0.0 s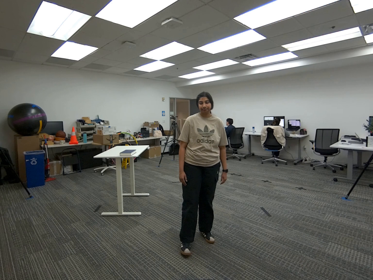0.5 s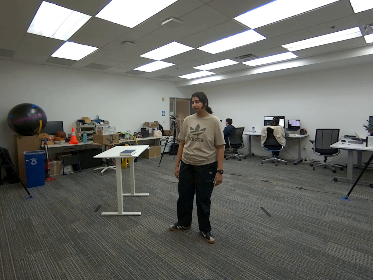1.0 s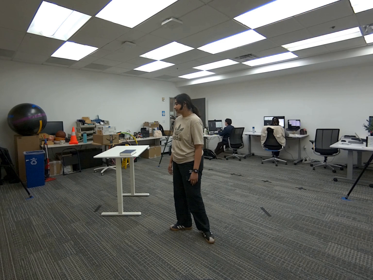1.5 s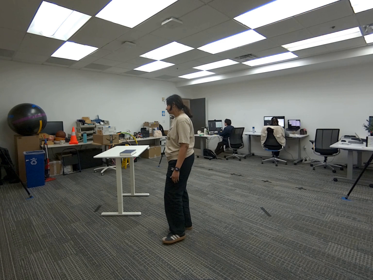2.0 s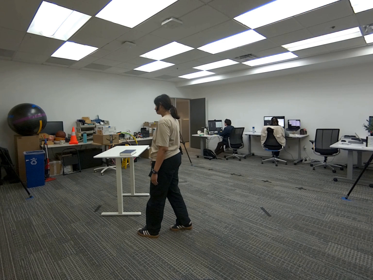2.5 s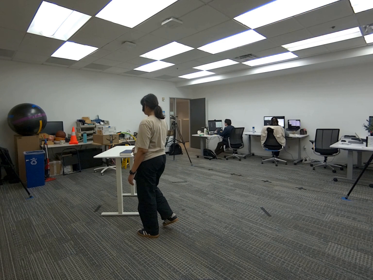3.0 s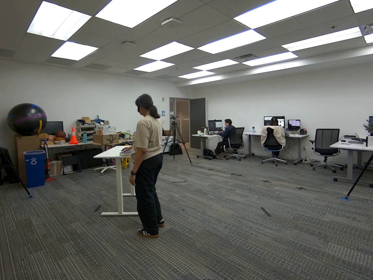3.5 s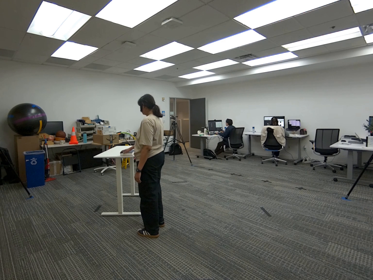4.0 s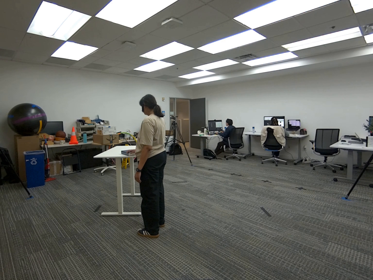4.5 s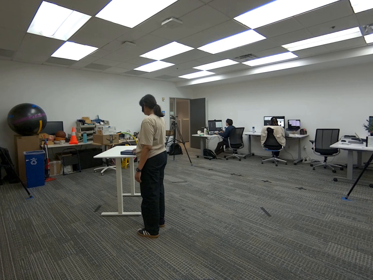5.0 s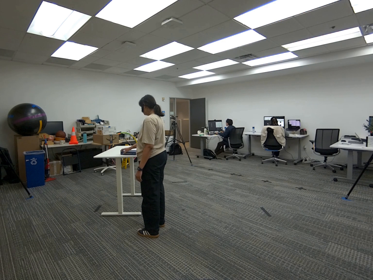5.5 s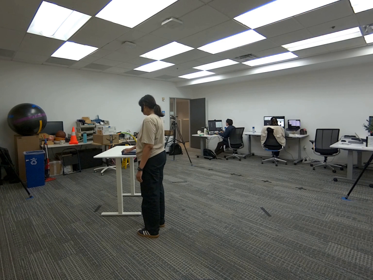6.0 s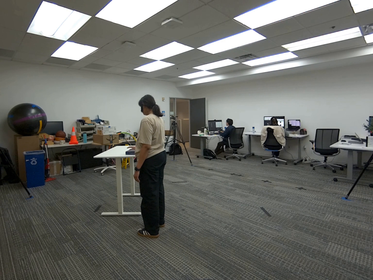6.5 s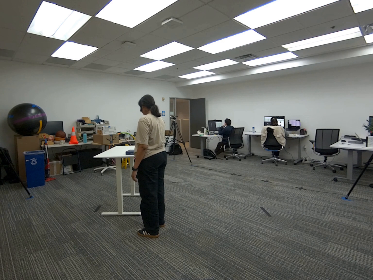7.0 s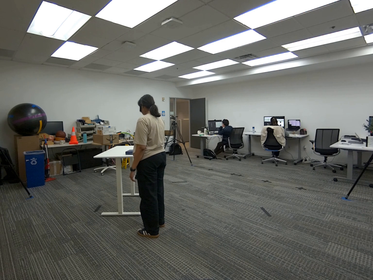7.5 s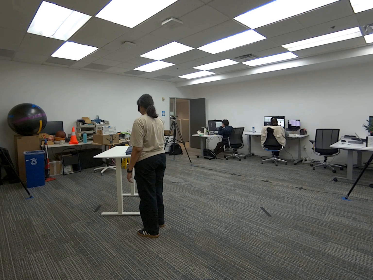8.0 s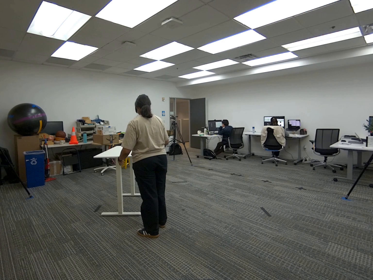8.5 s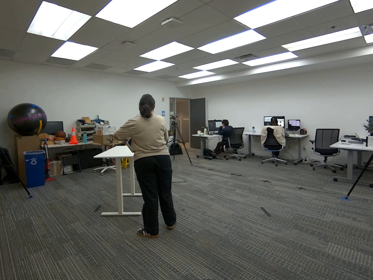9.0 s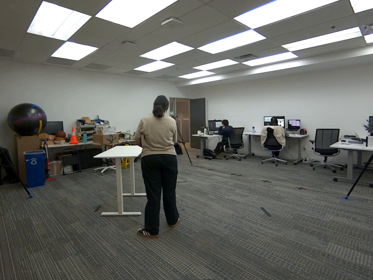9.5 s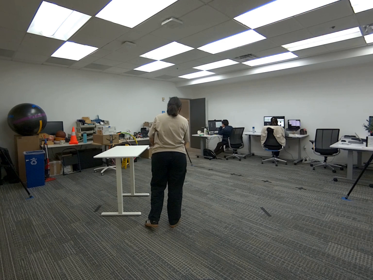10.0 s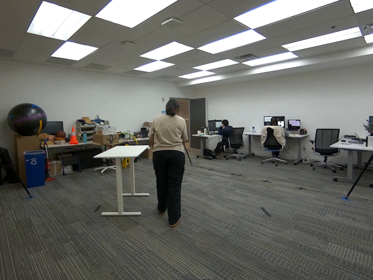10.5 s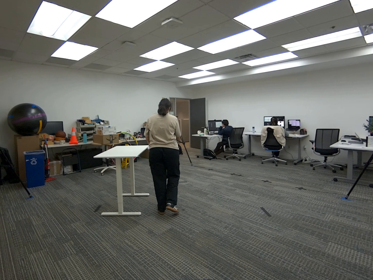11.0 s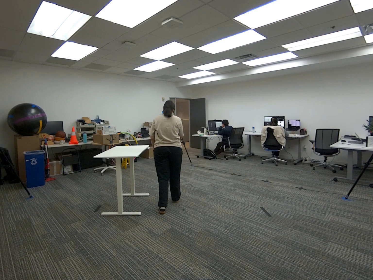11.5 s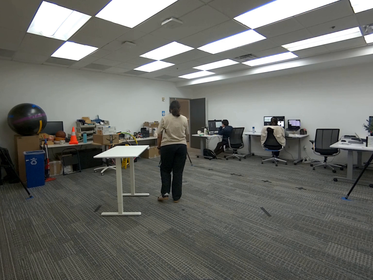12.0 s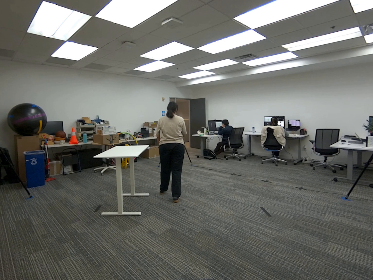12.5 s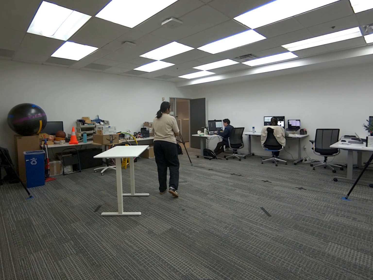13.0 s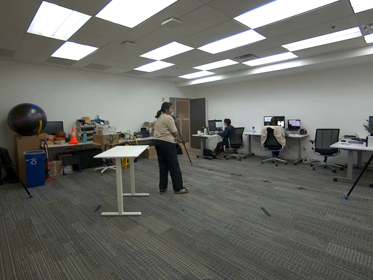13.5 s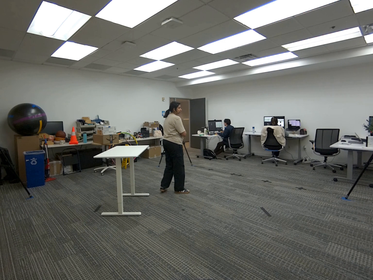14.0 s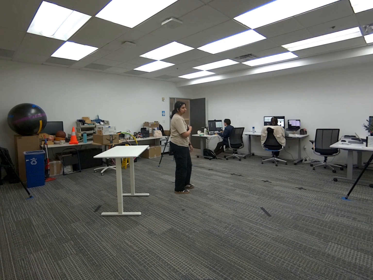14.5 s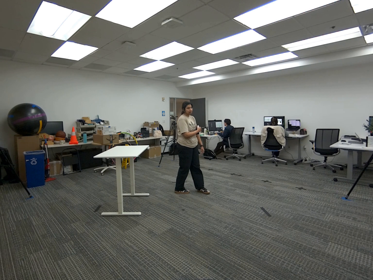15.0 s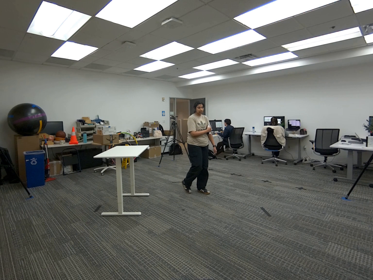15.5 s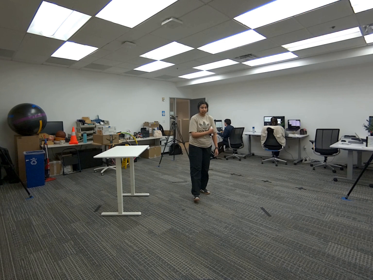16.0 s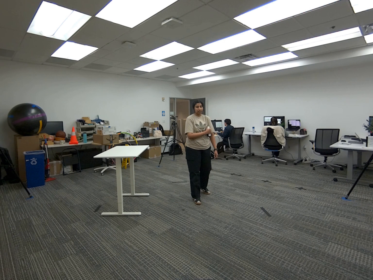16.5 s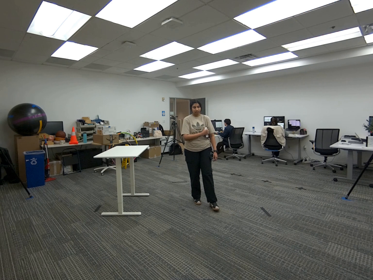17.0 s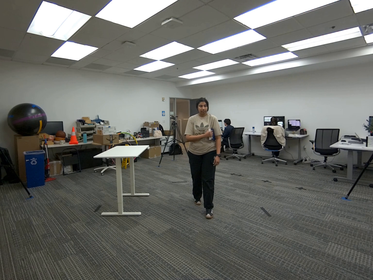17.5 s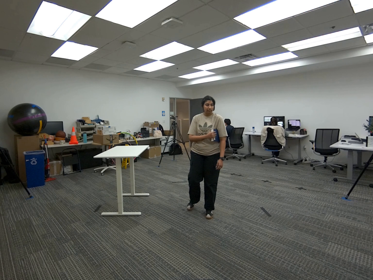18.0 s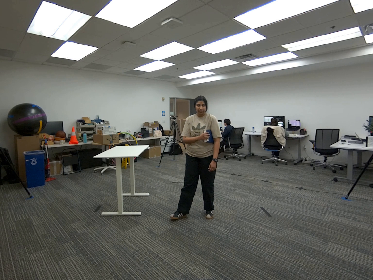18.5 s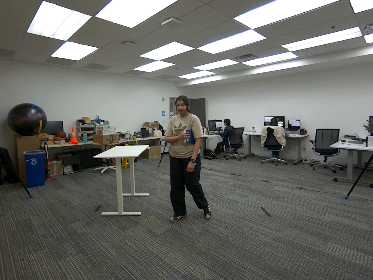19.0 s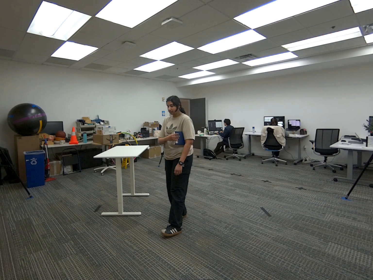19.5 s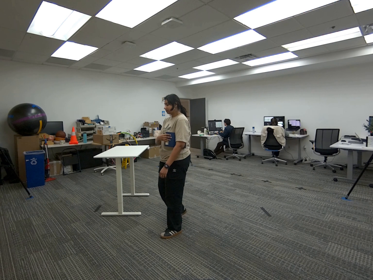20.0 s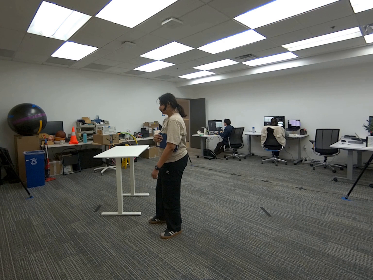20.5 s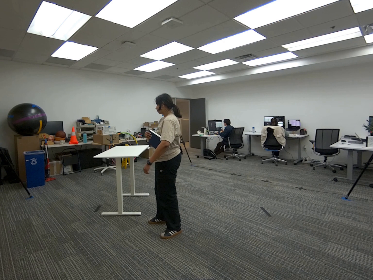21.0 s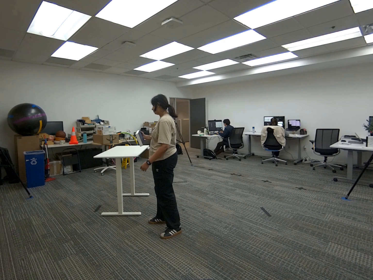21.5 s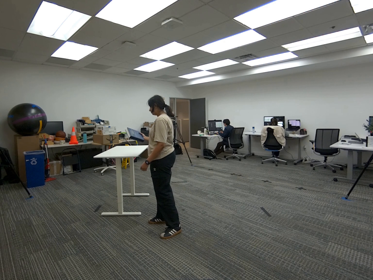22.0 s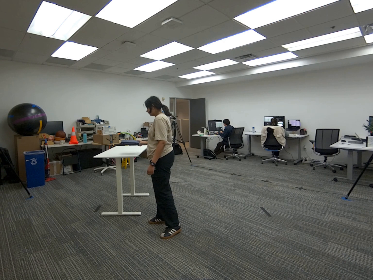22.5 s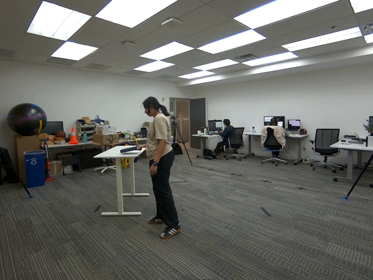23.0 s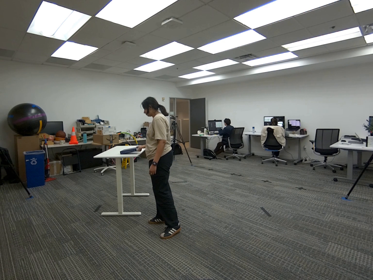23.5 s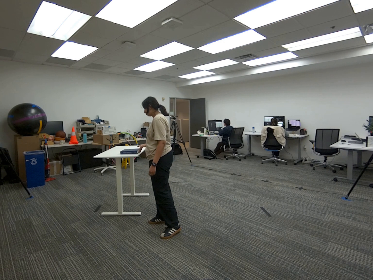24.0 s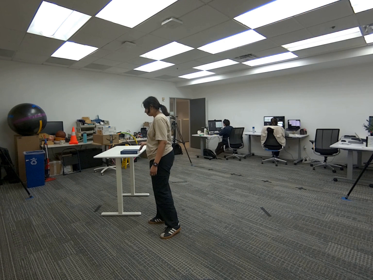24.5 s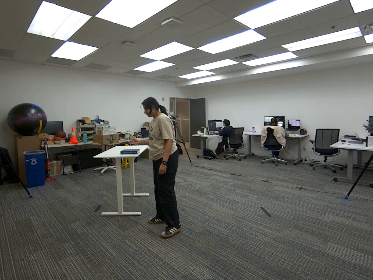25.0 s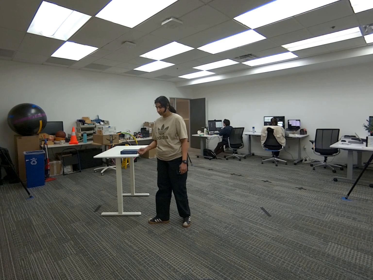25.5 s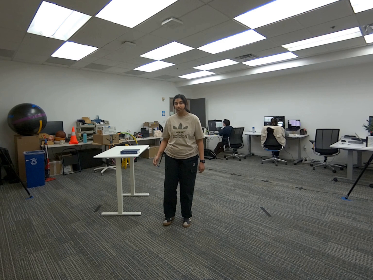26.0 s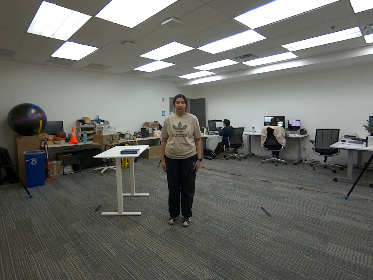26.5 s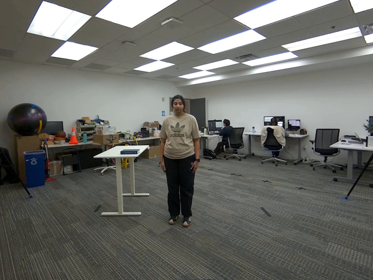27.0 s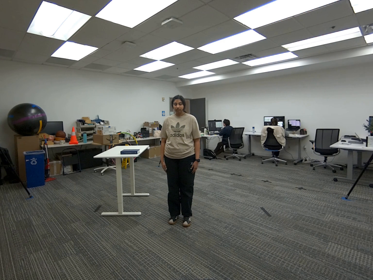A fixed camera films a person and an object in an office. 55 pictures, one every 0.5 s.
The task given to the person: Pick up the dark blue book with your right hand from the white desk and tuck the book under your left arm, walk around and then place the book back to the white desk with your right hand.
